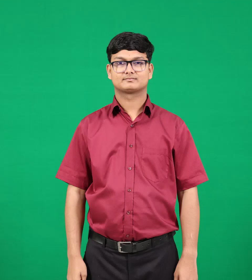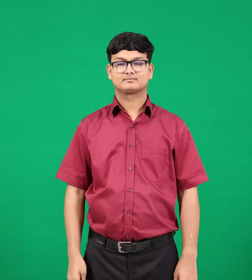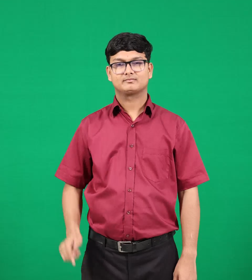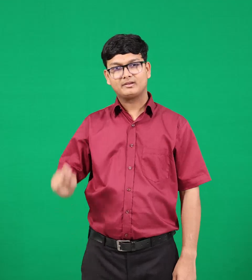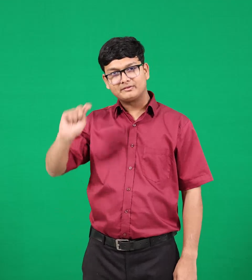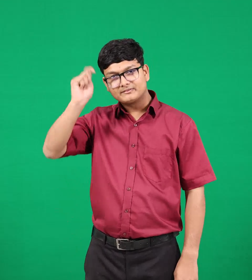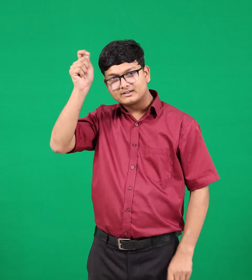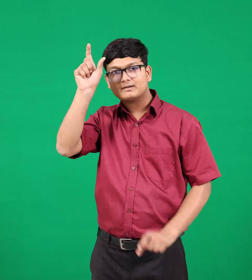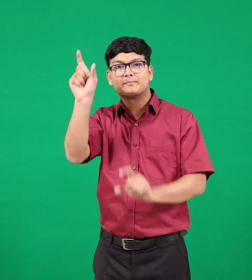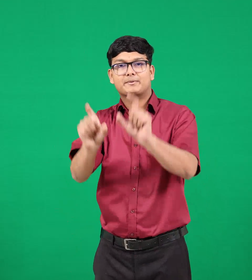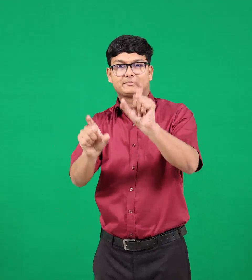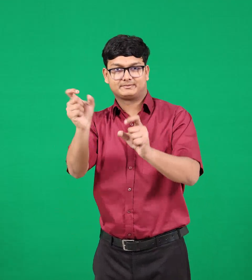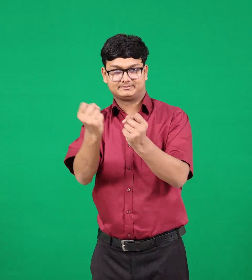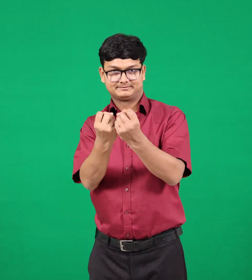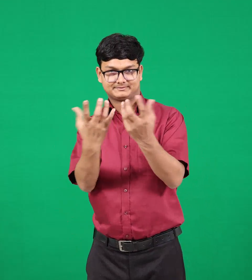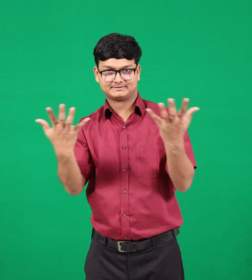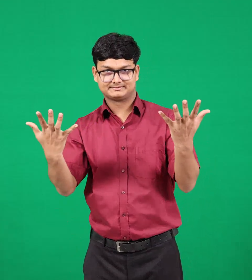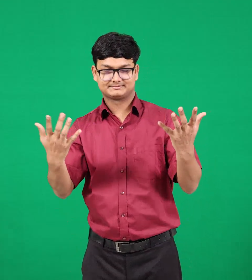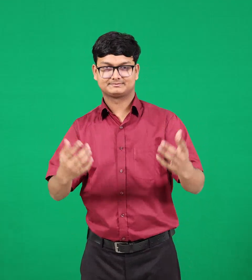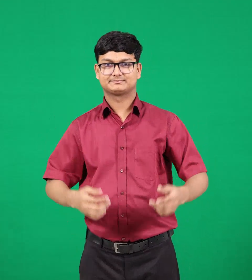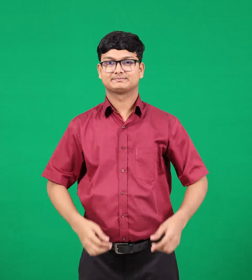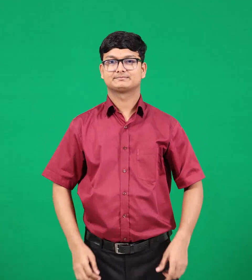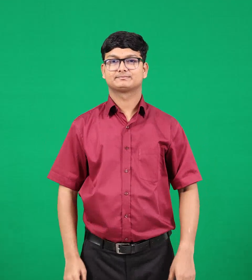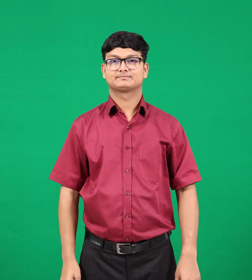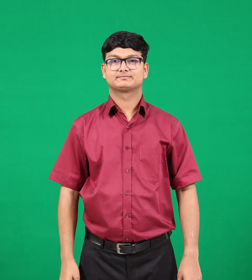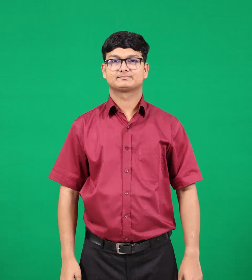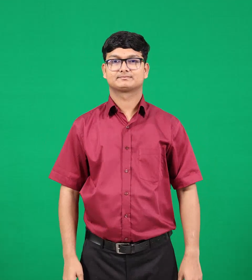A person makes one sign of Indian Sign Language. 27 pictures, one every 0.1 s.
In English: foreigners
